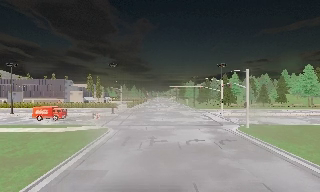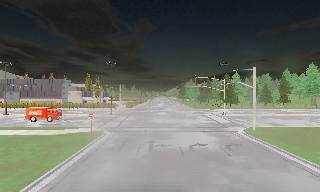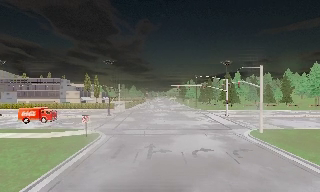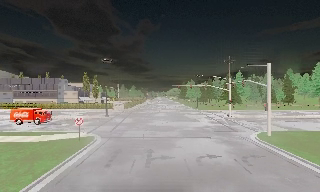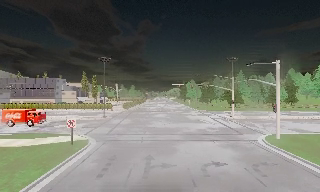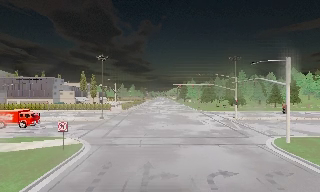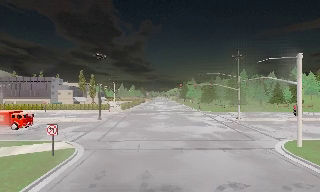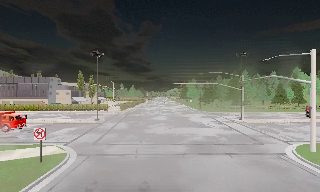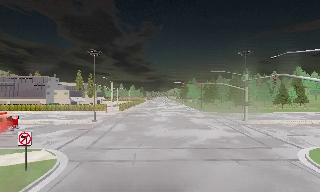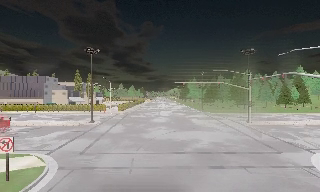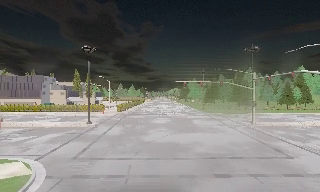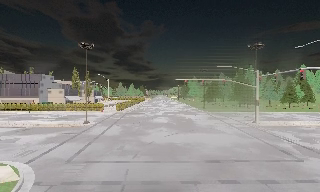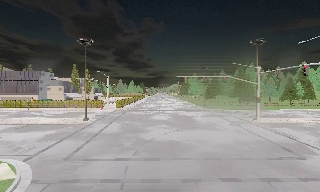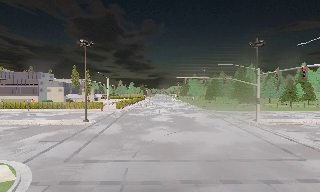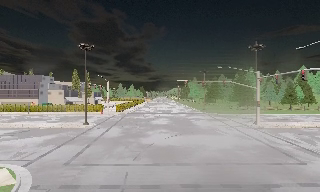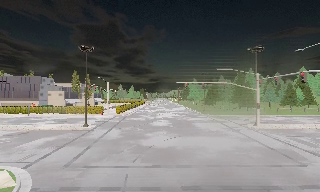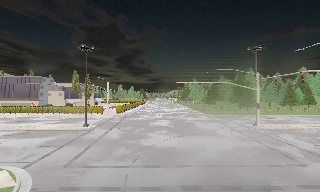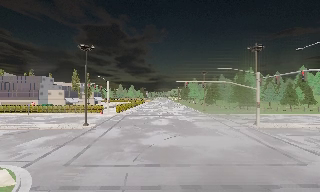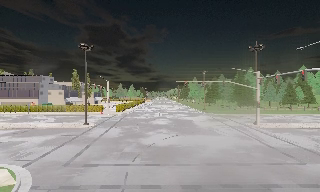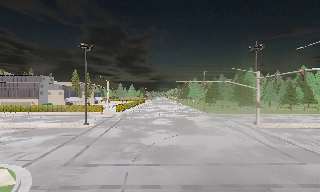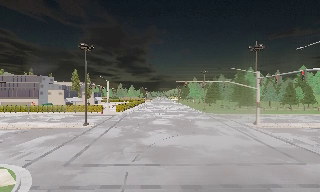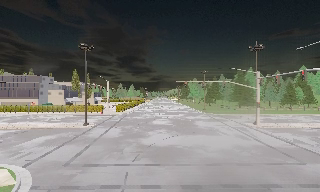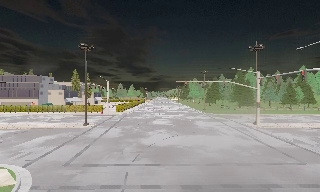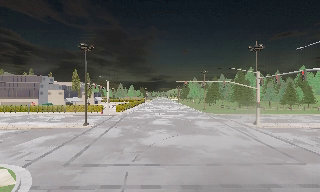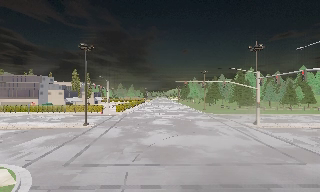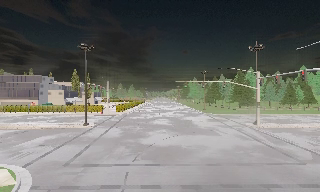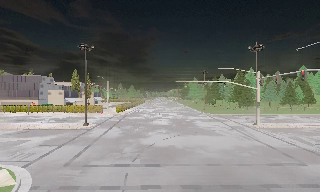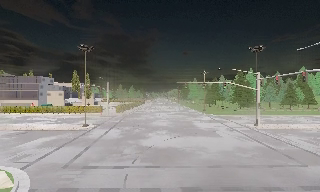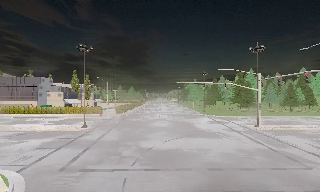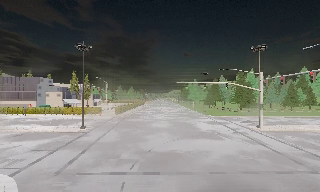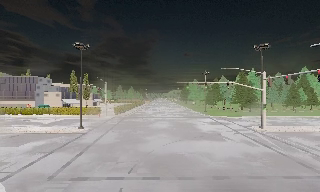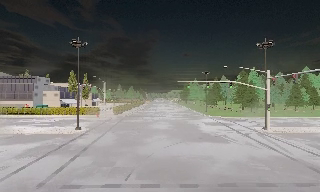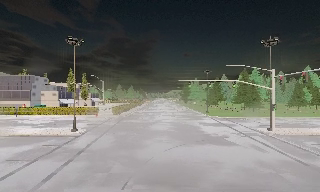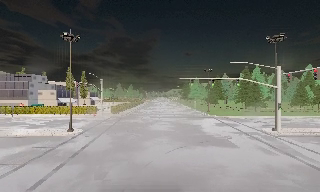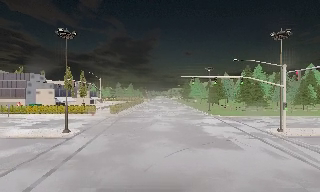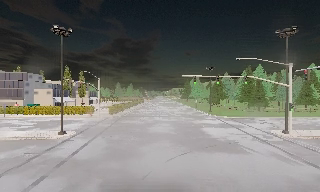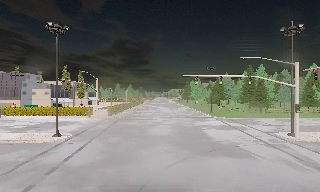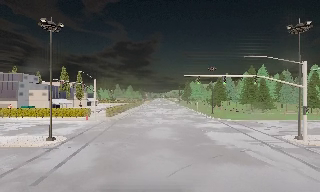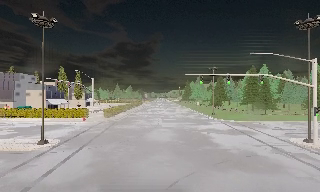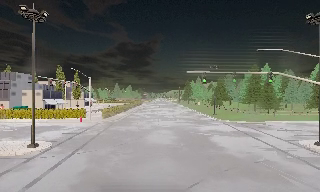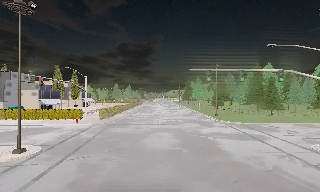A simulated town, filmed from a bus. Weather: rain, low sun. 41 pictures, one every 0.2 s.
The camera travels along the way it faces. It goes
forward.
0.0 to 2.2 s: The camera travels forward, about 13 m, so what stands in front looms larger.
2.2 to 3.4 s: The camera shifts only a little, or ends up much as it began.
3.4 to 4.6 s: The camera keeps its place and its aim.
4.6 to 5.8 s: The camera travels forward, about 1 m, so what stands in front looms larger. It gains speed.
5.8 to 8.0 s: The camera travels forward, about 10 m, so what stands in front looms larger.
The film runs forward here.
